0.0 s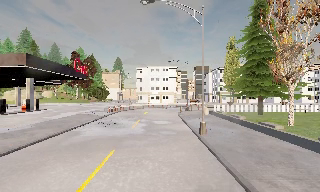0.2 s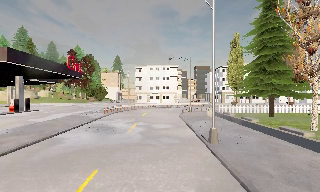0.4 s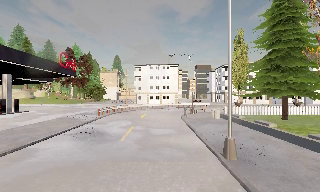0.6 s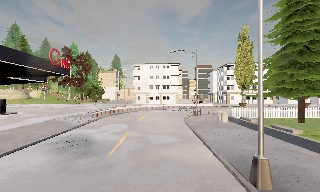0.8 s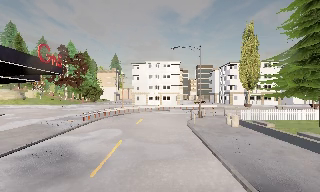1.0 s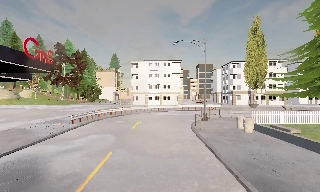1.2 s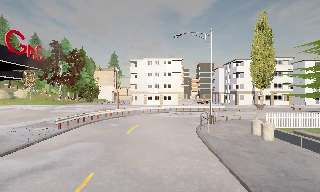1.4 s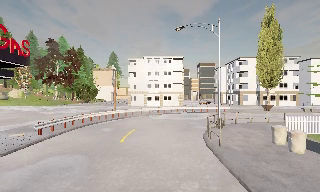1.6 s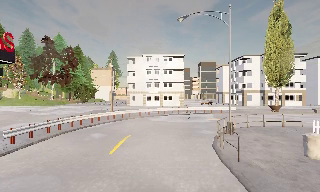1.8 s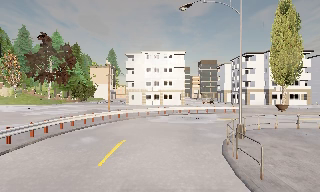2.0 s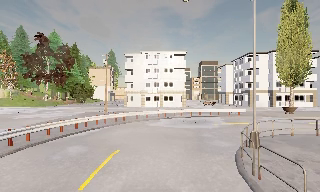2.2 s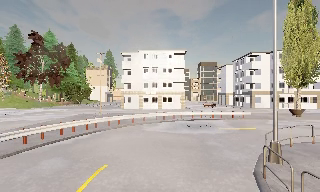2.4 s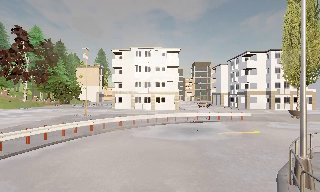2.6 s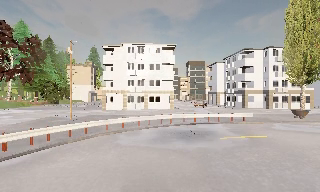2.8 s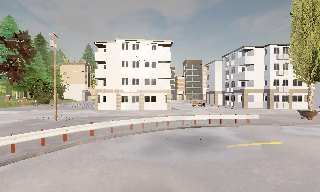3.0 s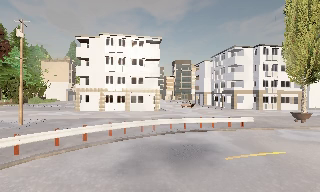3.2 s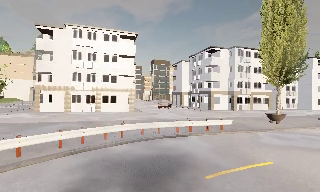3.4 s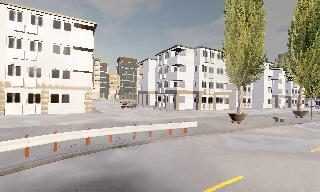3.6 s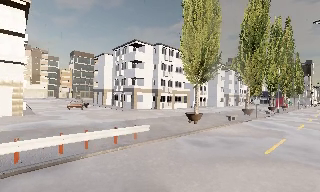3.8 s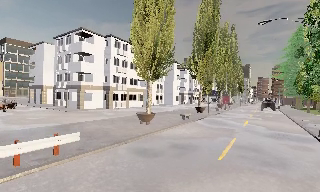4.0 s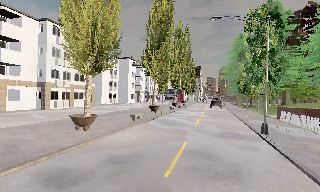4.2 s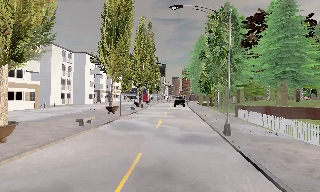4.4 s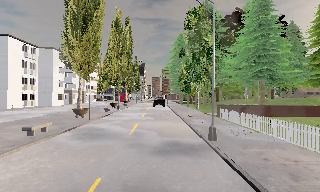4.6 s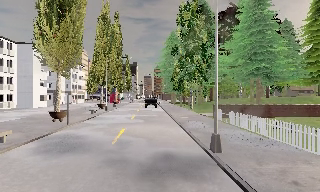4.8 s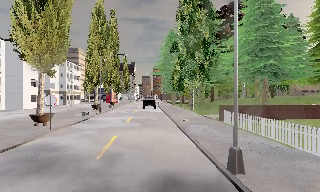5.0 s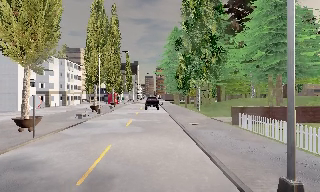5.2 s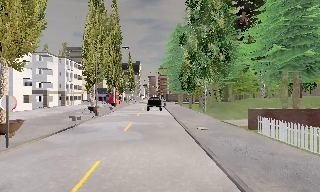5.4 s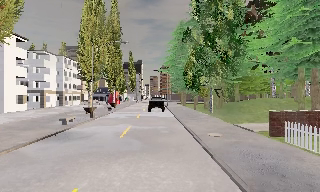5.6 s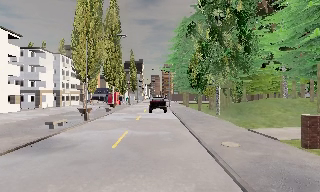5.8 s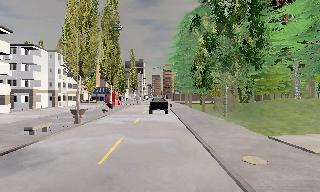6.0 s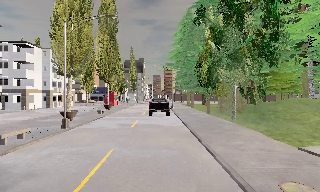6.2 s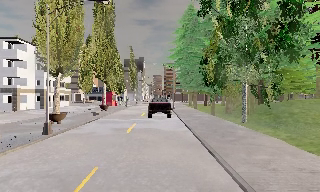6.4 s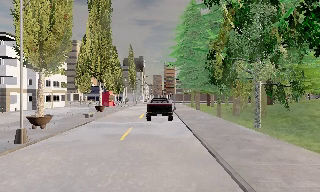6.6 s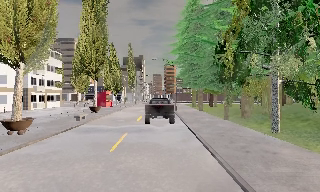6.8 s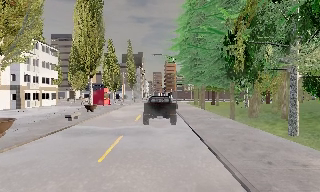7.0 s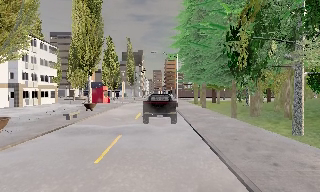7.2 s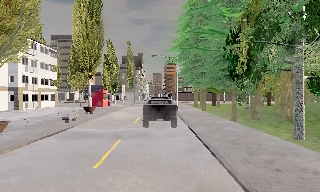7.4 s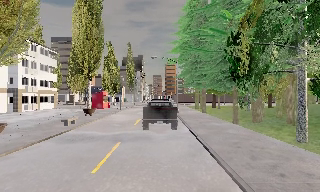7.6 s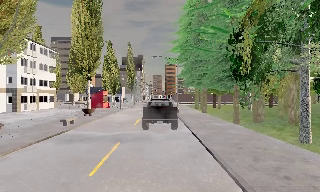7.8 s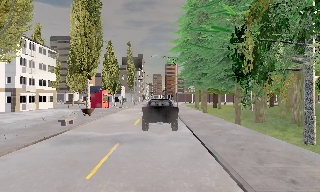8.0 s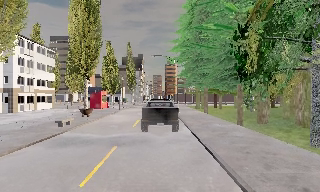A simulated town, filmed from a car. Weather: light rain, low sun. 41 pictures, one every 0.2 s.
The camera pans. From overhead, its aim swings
clockwise.
The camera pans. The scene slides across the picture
to the left.
0.0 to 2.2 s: The camera travels forward, about 18 m, so what stands in front looms larger.
2.2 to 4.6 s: The camera swings to its right by about 95 degrees, and the scene slides to the left. It travels forward, about 20 m.
4.6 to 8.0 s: The camera travels forward, about 20 m, so what stands in front looms larger. It loses speed.
The film runs forward here.
